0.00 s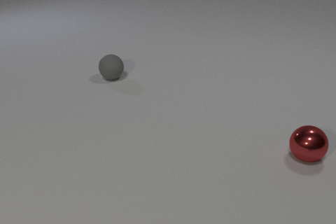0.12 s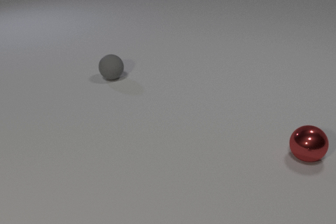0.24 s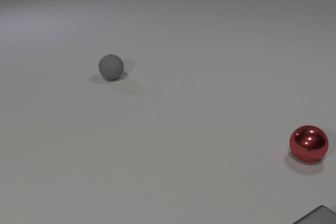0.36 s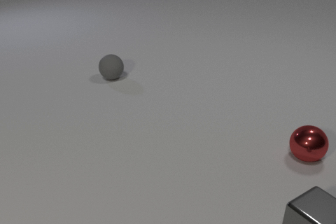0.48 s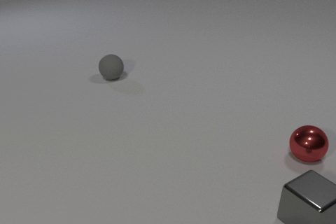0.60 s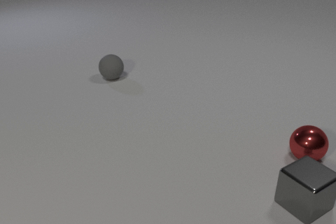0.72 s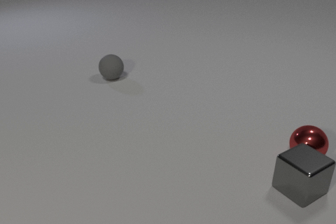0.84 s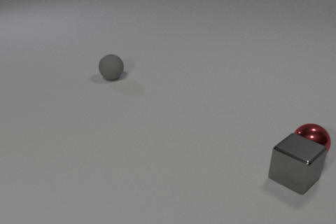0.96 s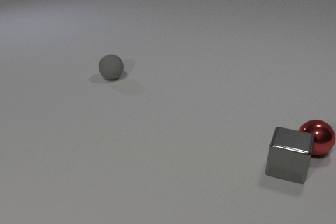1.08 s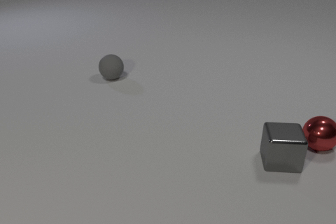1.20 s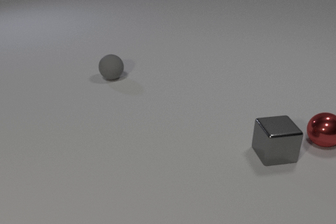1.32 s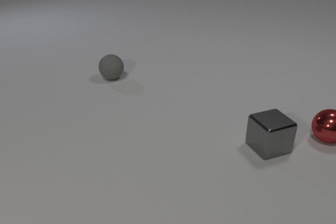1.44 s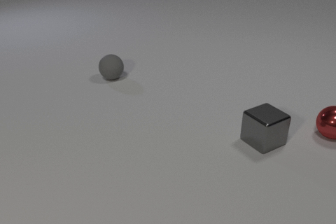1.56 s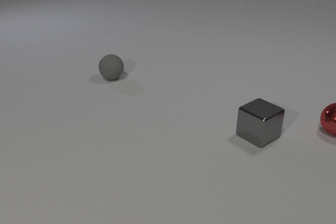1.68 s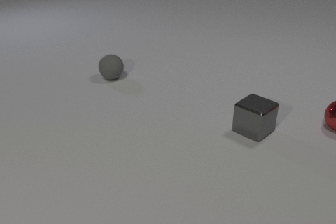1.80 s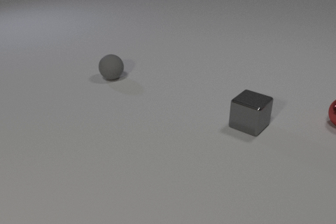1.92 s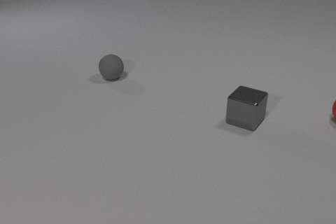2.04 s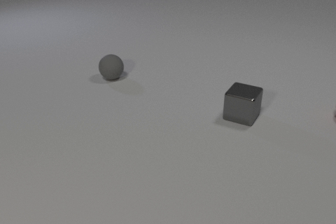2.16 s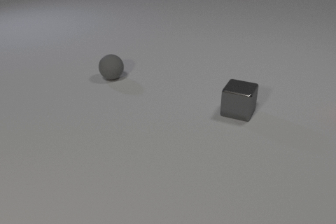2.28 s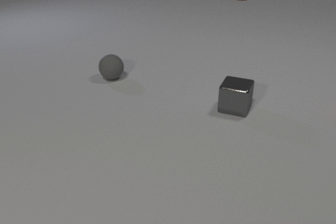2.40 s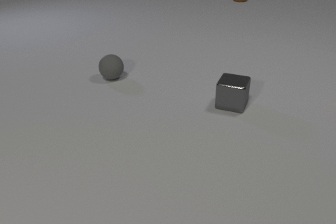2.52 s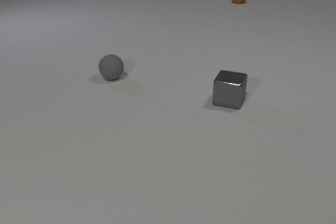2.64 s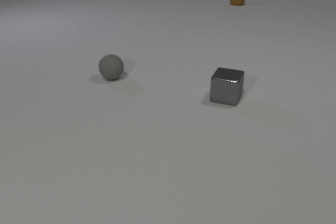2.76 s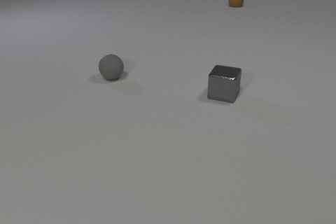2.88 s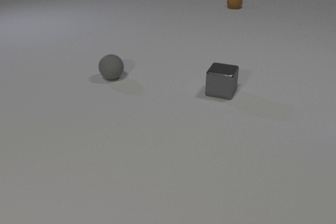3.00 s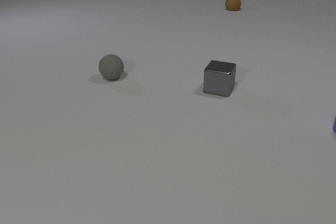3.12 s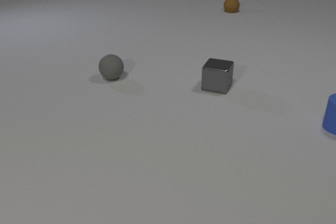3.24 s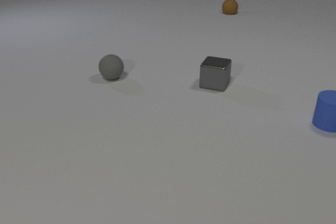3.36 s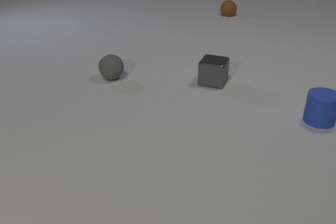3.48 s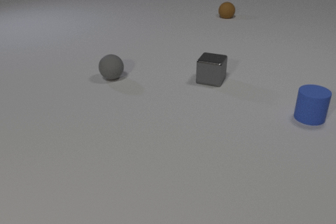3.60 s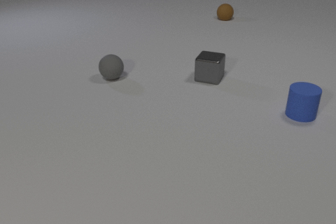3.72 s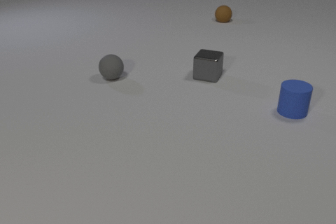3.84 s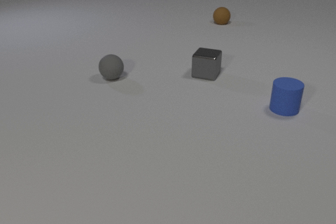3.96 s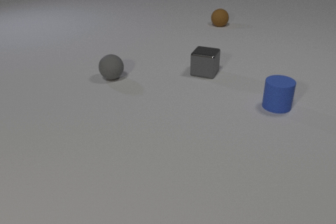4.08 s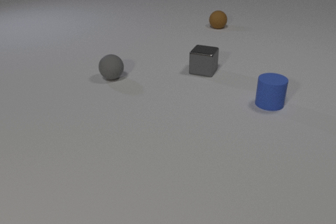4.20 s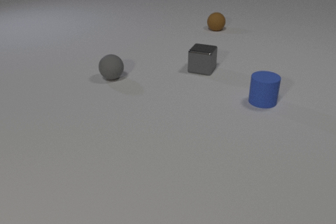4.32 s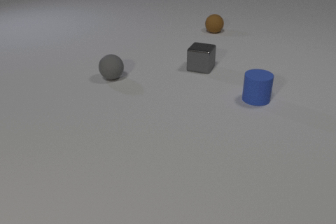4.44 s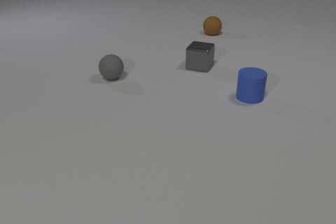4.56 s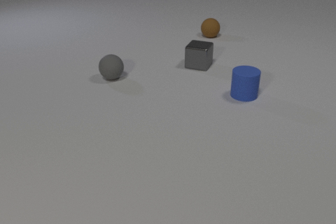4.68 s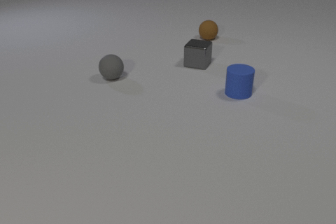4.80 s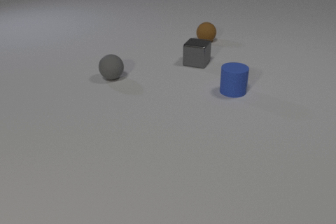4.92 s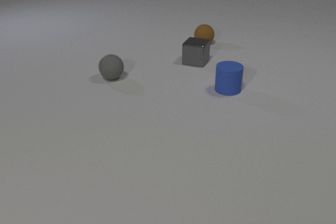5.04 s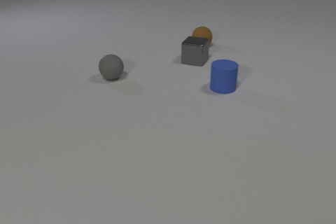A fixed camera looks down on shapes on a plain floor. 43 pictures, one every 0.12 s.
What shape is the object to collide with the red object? cube.
How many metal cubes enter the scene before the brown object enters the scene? 1.
What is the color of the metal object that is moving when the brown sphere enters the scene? gray.
0.00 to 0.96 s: The gray metal cube comes in at the bottom edge, slides away from the camera, spins counterclockwise seen from above by about 30 degrees, its near face sliding to the right. The red metal sphere rolls away from the camera. The gray metal cube and the red metal sphere collide.
0.96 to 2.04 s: The gray metal cube slides away from the camera and to the left, spins counterclockwise seen from above by about 90 degrees, its near face sliding to the right. The red metal sphere rolls away from the camera.
2.04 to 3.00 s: The gray metal cube slides away from the camera and to the left. The brown rubber sphere comes in at the top edge, rolls toward the camera.
3.00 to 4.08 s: The gray metal cube slides away from the camera. The brown rubber sphere rolls toward the camera. The blue rubber cylinder slides to the left.
4.08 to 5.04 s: The gray metal cube slides away from the camera. The brown rubber sphere rolls toward the camera. The blue rubber cylinder slides to the left and away from the camera.
